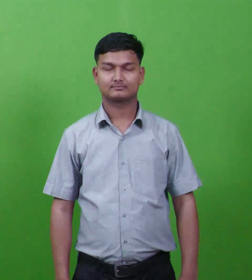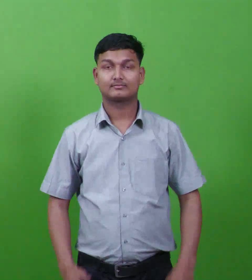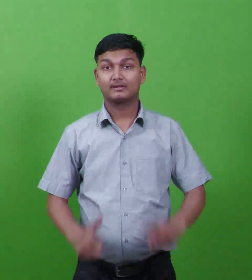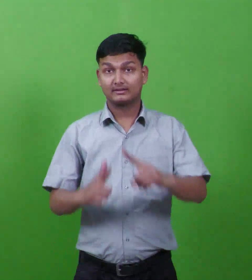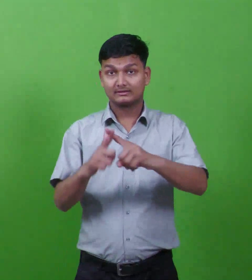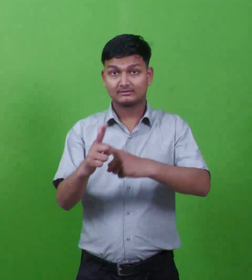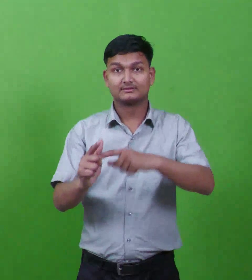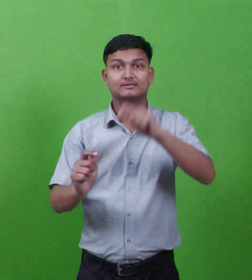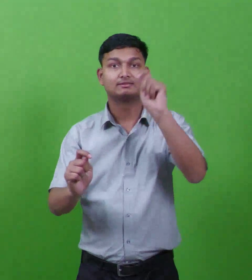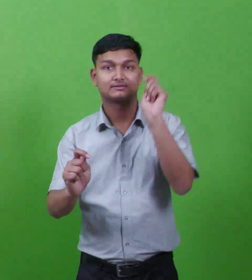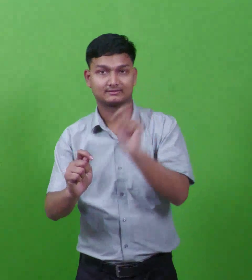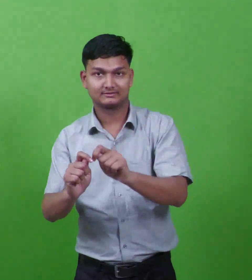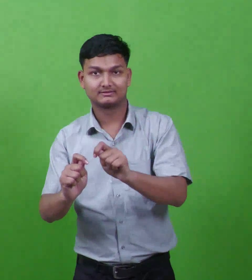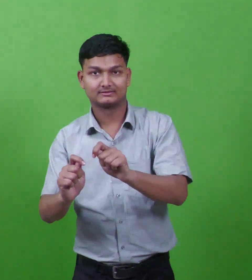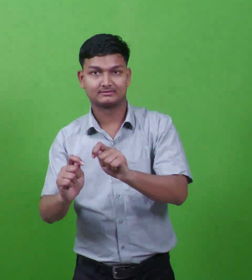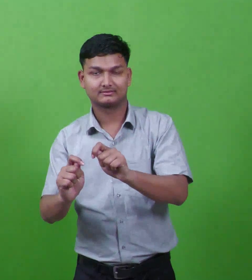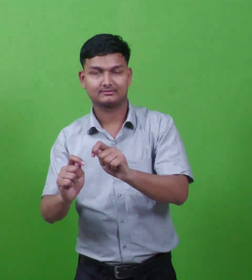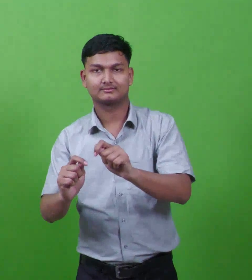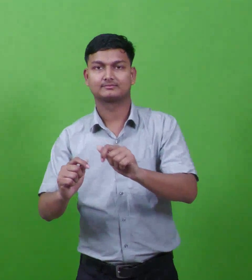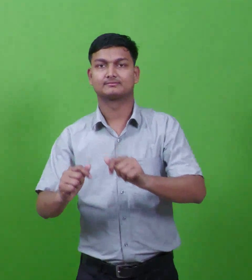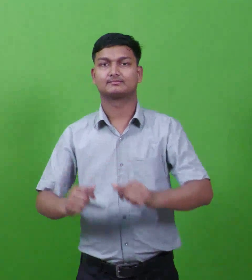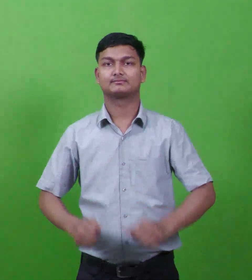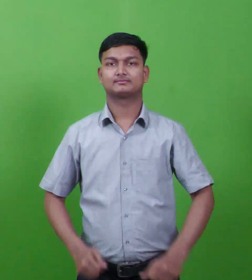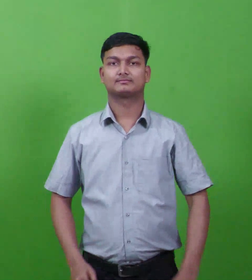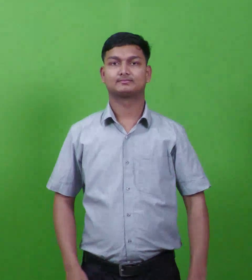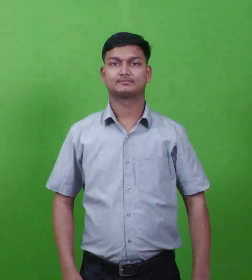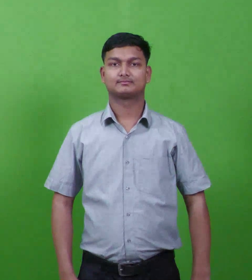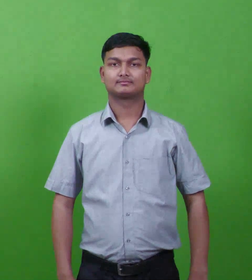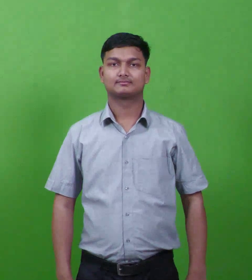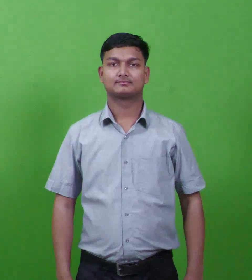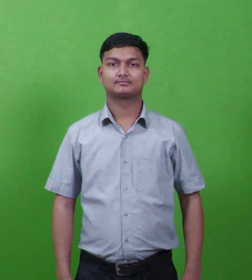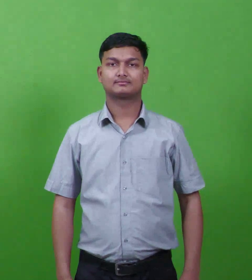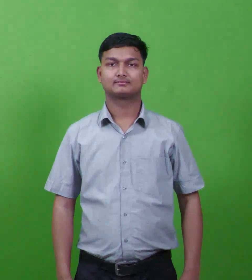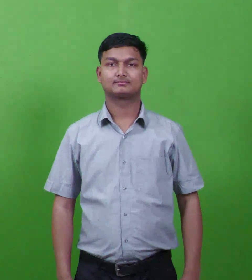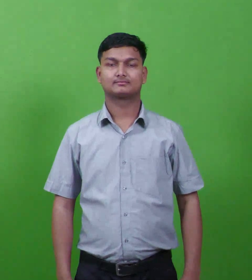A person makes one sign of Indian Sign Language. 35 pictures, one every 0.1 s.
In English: jael
